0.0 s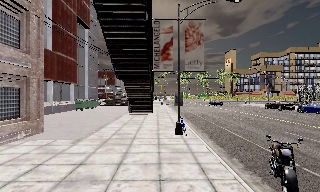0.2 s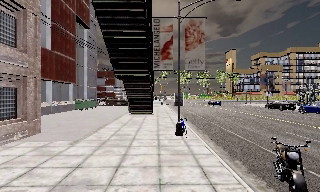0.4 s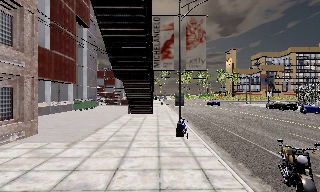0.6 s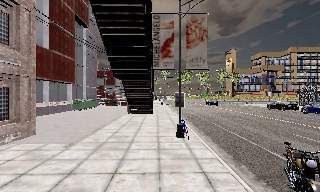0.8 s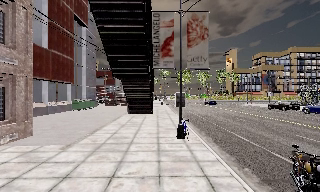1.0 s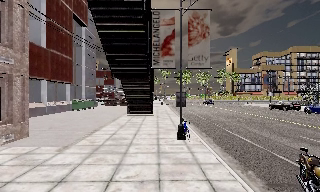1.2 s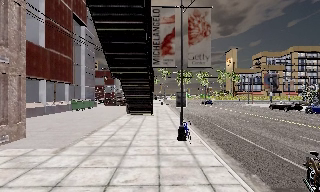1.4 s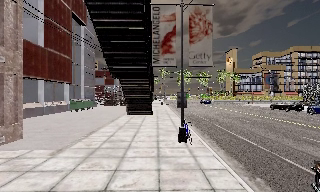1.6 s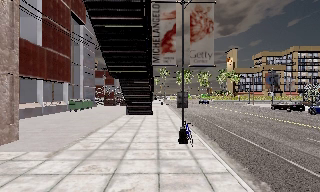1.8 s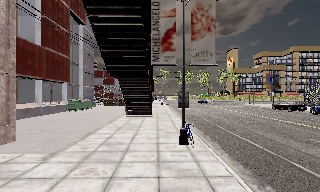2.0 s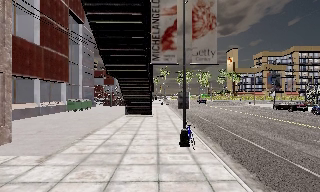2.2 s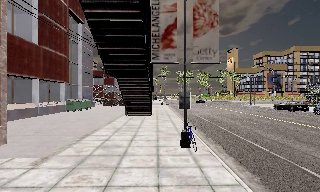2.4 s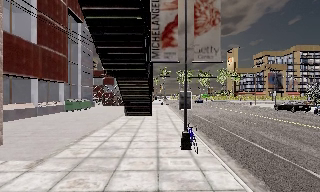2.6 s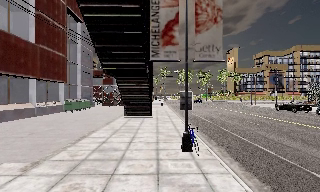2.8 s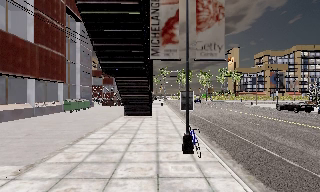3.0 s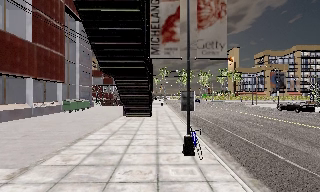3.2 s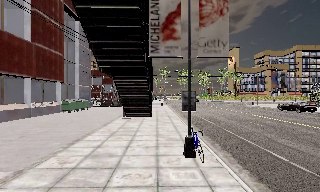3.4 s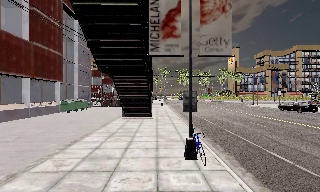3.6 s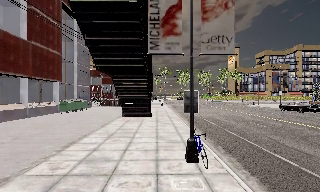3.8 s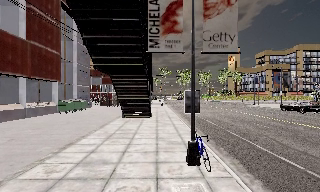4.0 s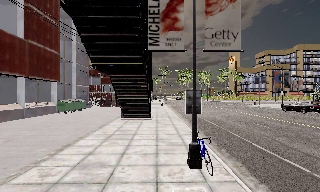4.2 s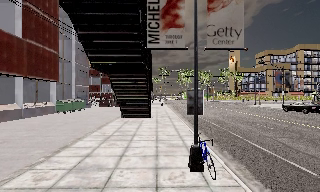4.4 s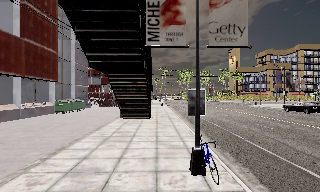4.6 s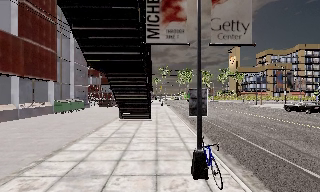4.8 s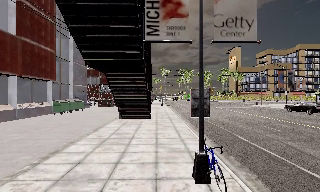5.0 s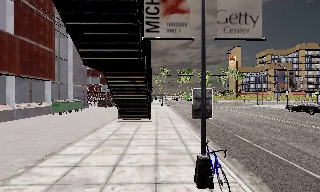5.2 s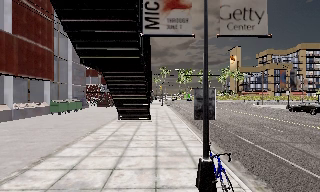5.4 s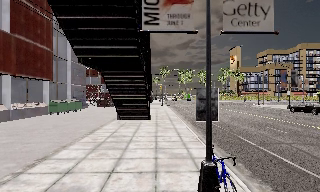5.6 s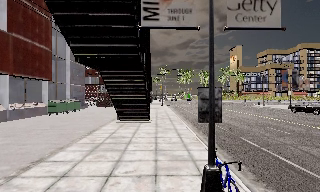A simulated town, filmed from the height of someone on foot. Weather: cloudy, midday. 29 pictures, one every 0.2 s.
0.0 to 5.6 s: The camera travels forward, about 6 m, so what stands in front looms larger.
The film runs forward here.
